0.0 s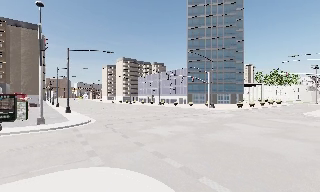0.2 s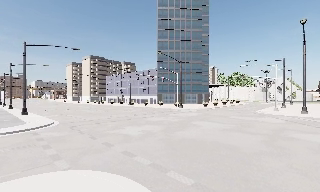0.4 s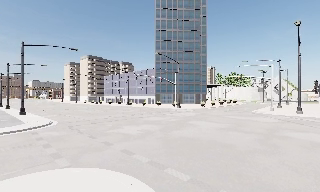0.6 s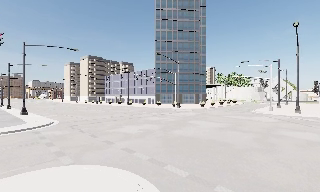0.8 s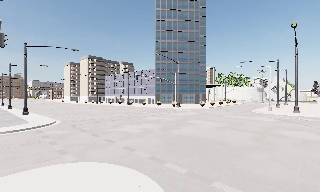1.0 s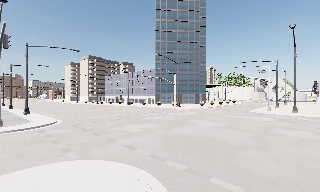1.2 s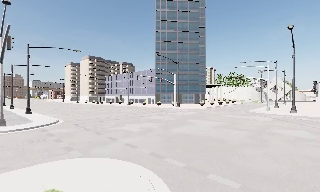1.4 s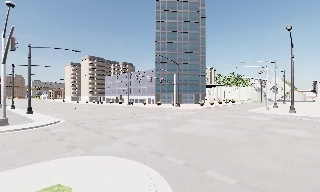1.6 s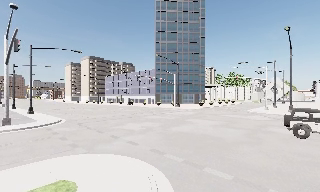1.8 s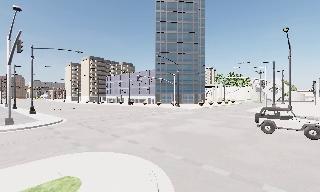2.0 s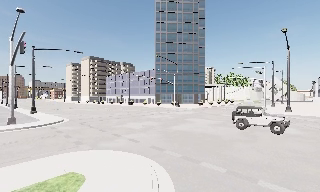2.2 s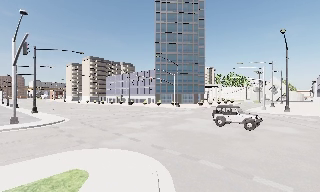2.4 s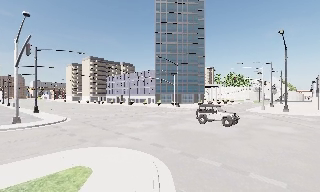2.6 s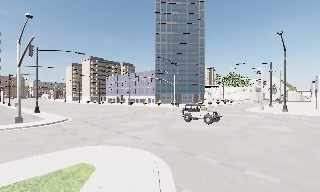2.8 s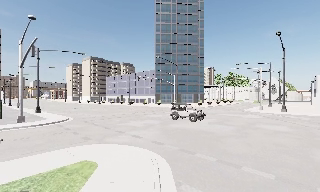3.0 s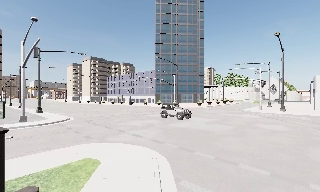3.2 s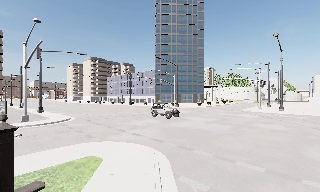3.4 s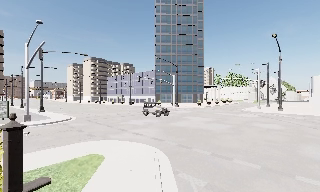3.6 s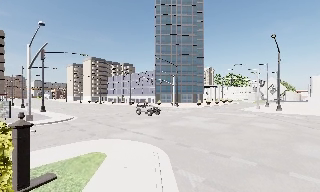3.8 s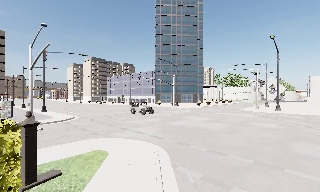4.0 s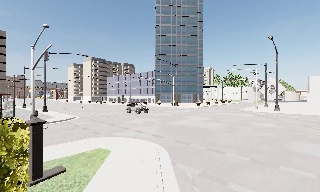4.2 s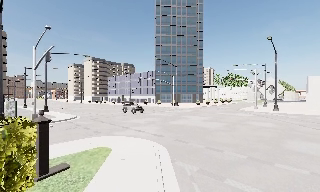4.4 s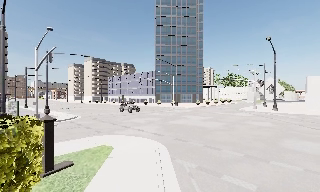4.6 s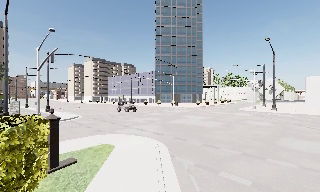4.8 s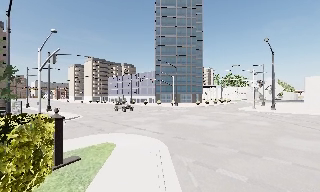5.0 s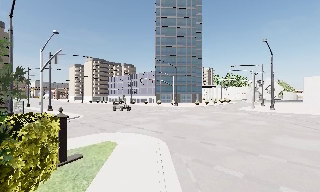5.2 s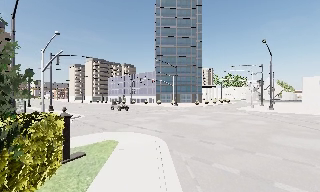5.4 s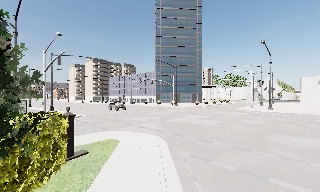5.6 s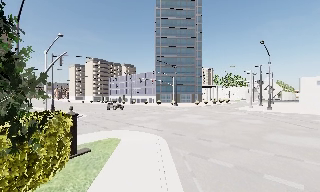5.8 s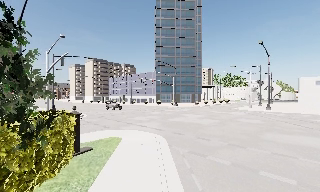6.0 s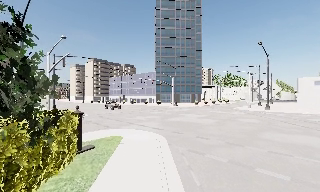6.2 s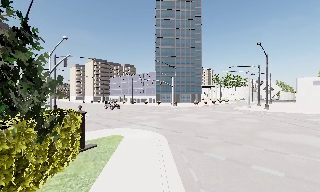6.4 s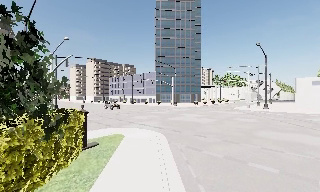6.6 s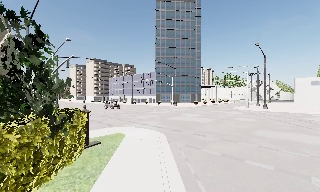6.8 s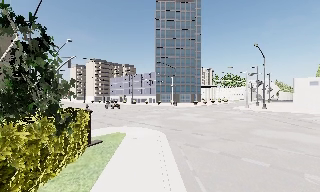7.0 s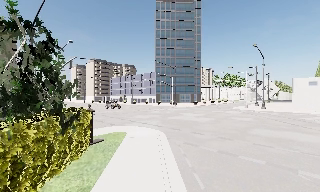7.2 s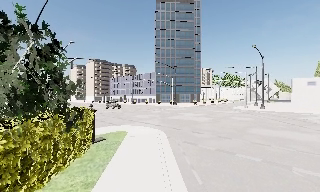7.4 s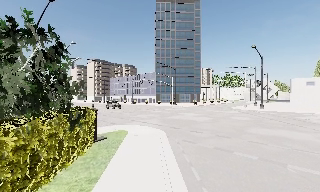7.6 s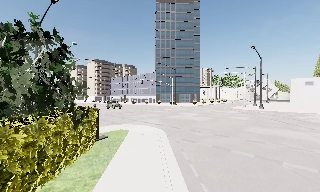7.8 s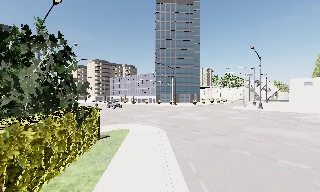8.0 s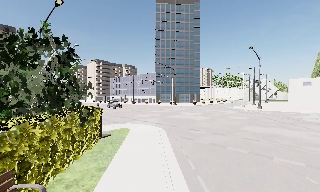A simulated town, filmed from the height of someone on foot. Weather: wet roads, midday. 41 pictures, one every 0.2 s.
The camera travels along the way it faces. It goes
backward.
0.0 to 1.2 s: The camera swings to its right by about 10 degrees, and the scene slides to the left. It travels backward, about 1.5 m, so what stands in front gets smaller.
1.2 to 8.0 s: The camera travels backward, about 8 m, so what stands in front gets smaller.
The film runs backward here.
